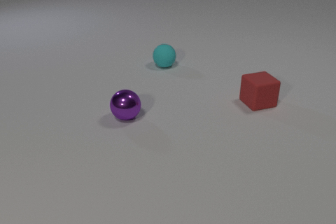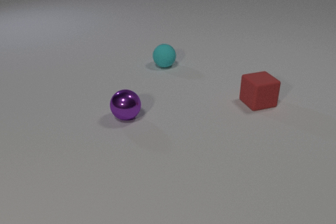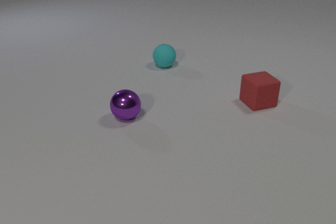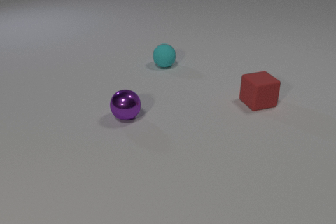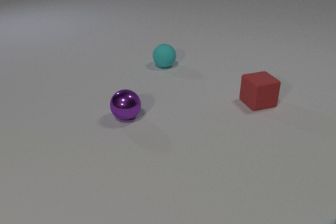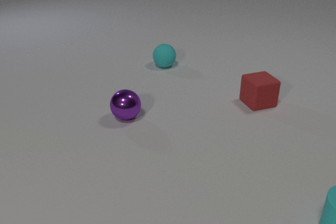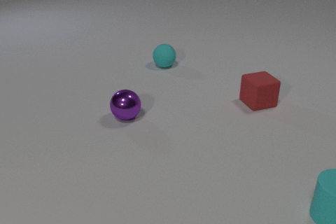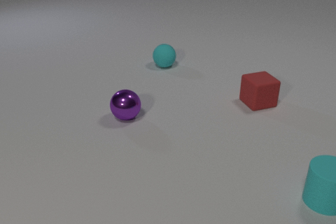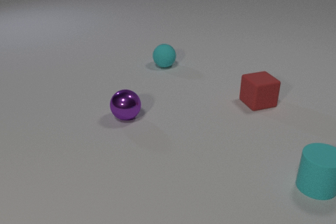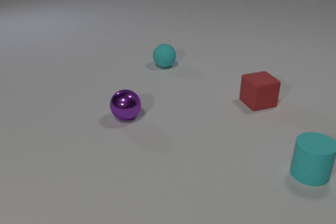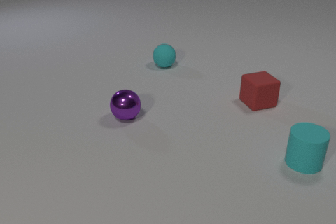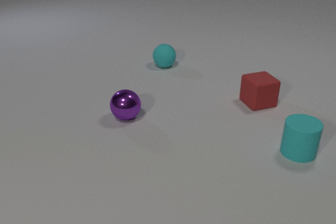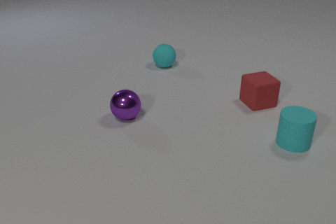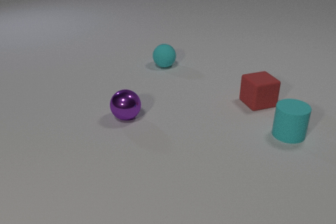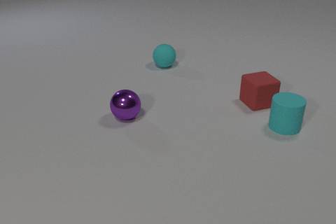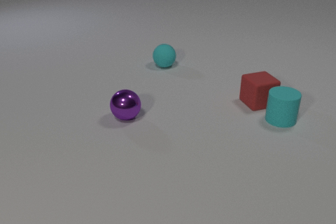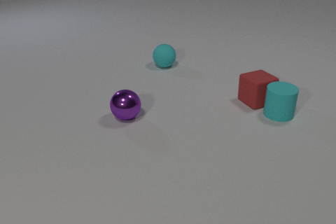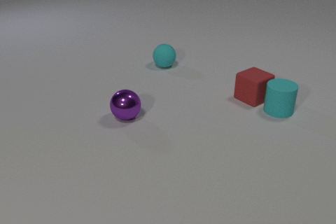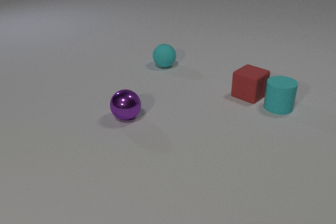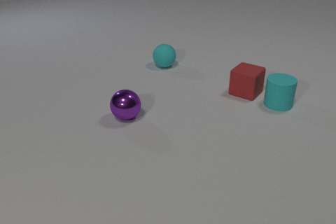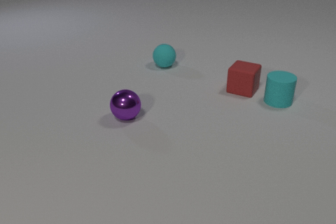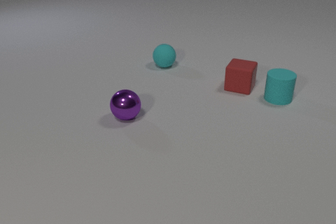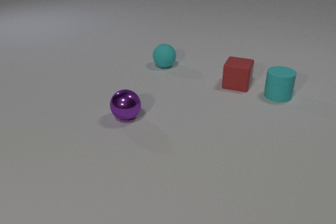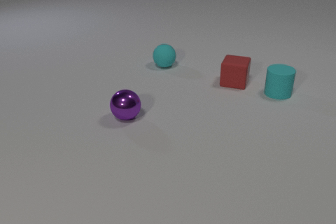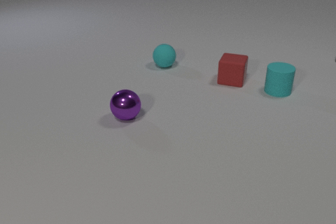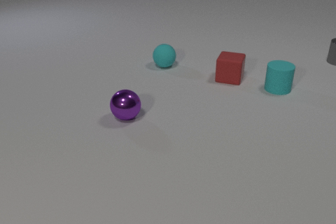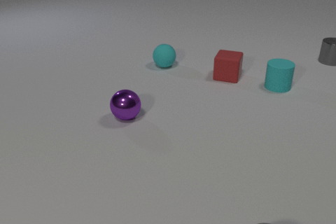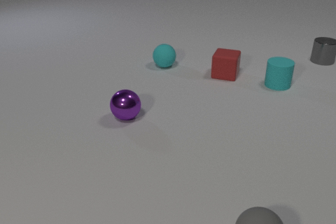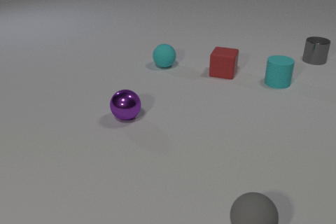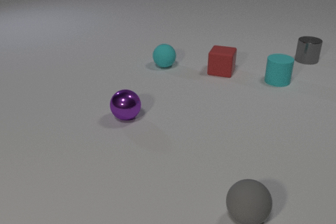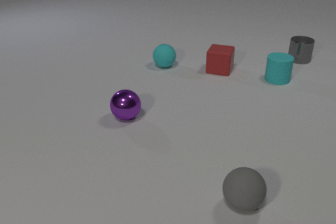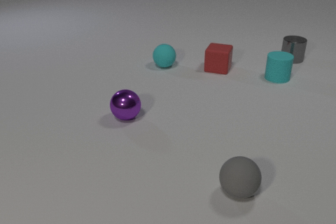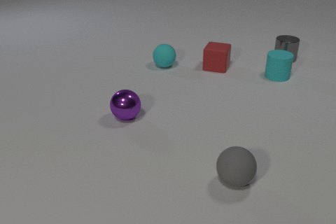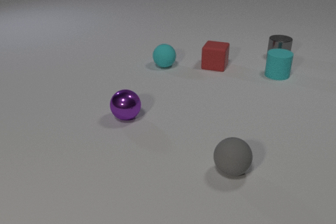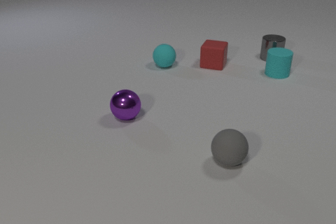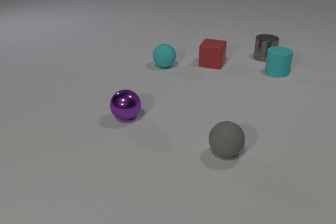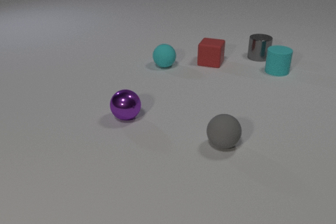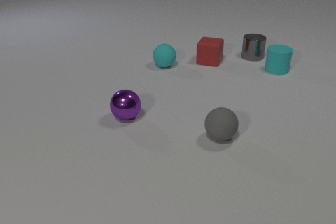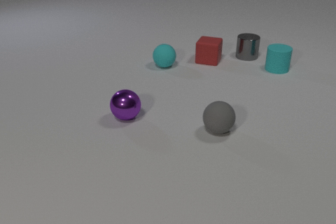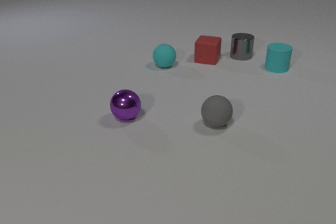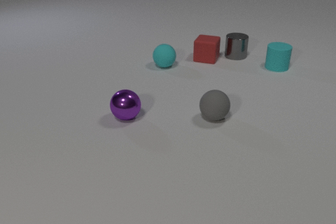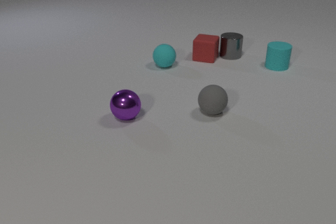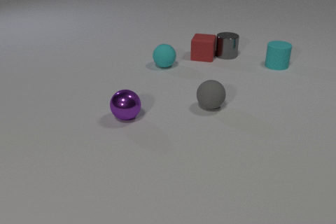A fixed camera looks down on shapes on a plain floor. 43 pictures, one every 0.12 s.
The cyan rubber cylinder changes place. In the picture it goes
away from the camera.
The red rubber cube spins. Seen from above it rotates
counterclockwise.
0.00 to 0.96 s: The cyan rubber cylinder comes in at the right edge, slides away from the camera and to the left.
0.96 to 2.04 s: The cyan rubber cylinder slides away from the camera. The red rubber cube slides away from the camera, spins so that its near face slides to the right, counterclockwise seen from above. The cyan rubber cylinder and the red rubber cube collide.
2.04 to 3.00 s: The cyan rubber cylinder slides away from the camera. The red rubber cube slides away from the camera and to the left, spins so that its near face slides to the right, counterclockwise seen from above. The gray metal cylinder comes in at the right edge, slides to the left.
3.00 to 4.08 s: The cyan rubber cylinder slides away from the camera. The red rubber cube slides away from the camera and to the left. The gray metal cylinder slides to the left. The gray rubber sphere comes in at the bottom edge, rolls away from the camera.
4.08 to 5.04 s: The cyan rubber cylinder slides away from the camera. The red rubber cube slides away from the camera and to the left. The gray metal cylinder slides to the left. The gray rubber sphere rolls away from the camera. The red rubber cube and the gray metal cylinder collide.
What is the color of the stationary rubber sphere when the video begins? cyan.
What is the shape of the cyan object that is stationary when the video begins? sphere.
Are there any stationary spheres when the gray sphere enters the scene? yes.
